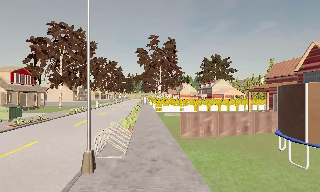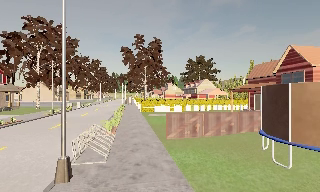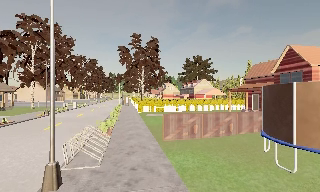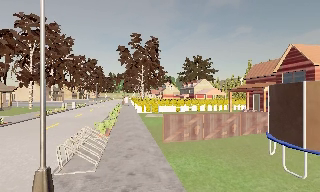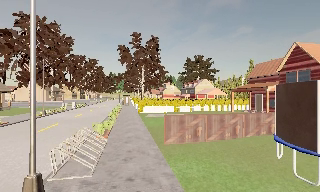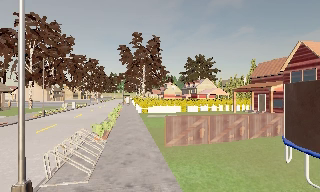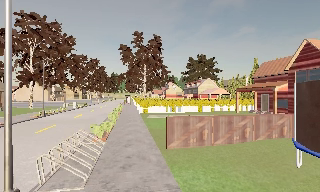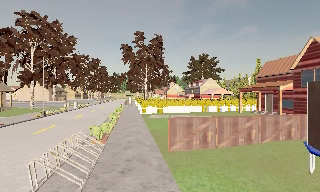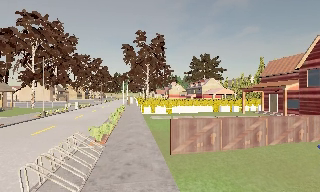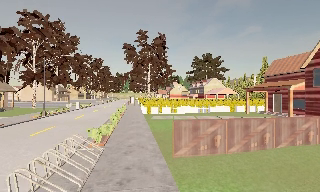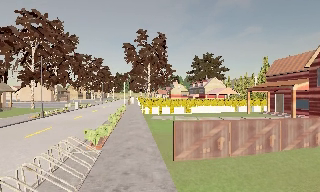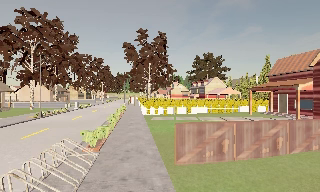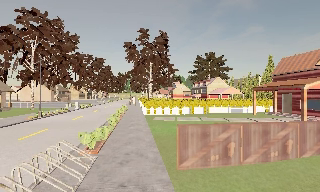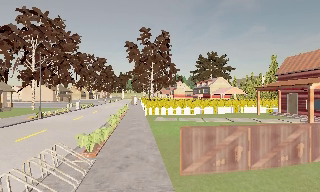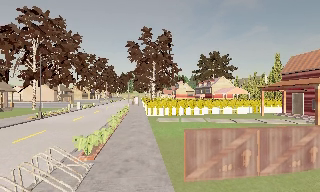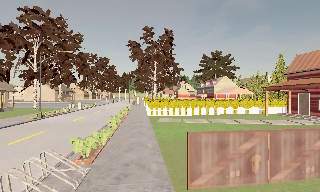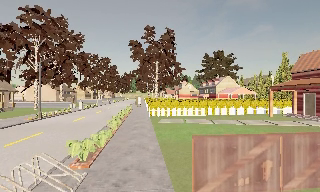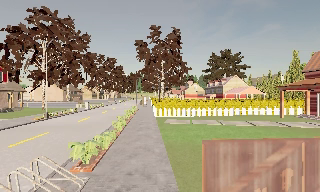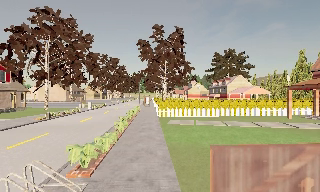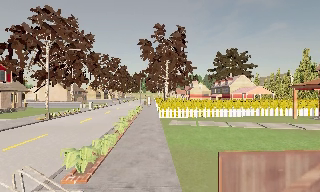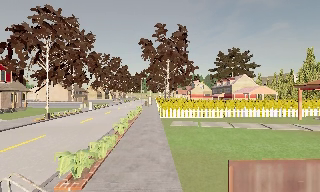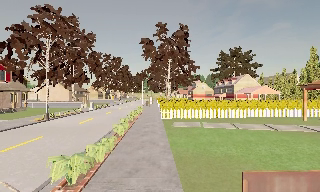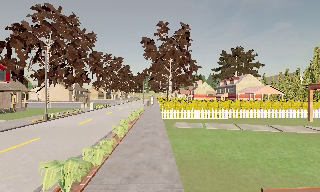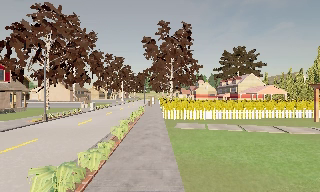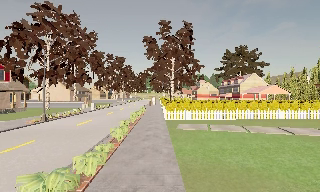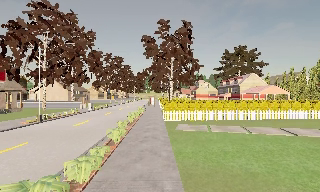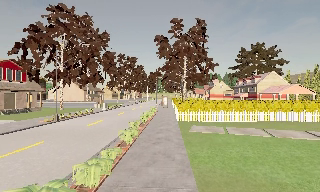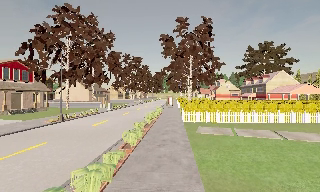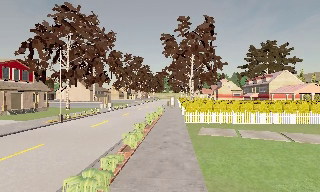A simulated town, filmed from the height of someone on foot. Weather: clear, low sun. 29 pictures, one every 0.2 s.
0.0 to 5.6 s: The scene slides to the right, as the camera pans about 10 degrees to its left. It travels forward, about 10 m, so what stands in front looms larger.
The film runs forward here.
